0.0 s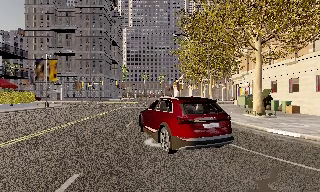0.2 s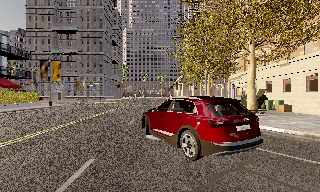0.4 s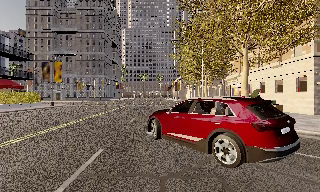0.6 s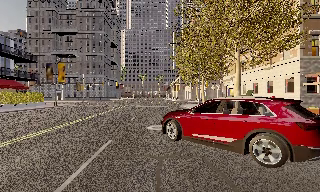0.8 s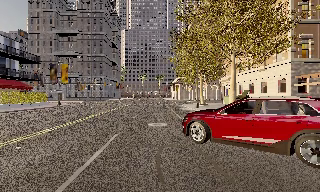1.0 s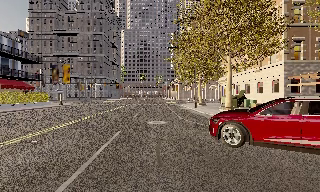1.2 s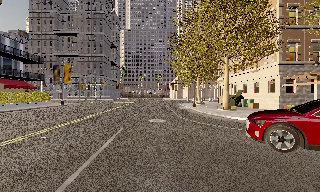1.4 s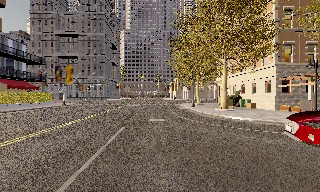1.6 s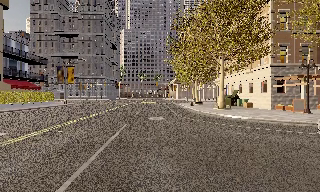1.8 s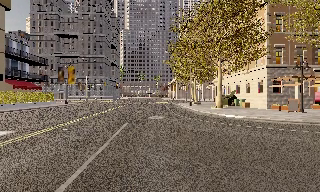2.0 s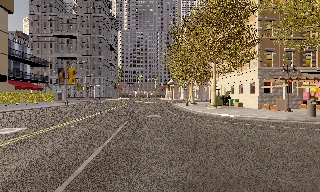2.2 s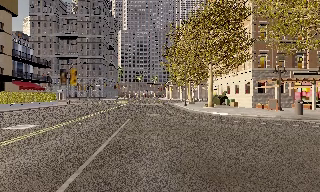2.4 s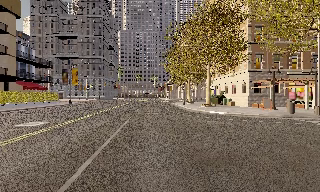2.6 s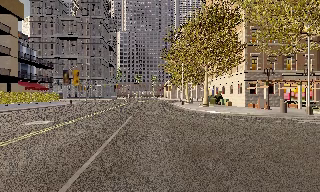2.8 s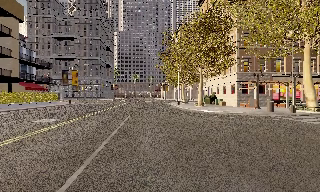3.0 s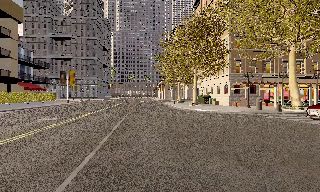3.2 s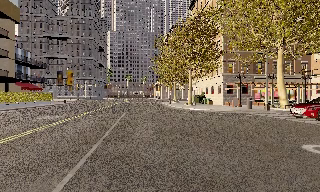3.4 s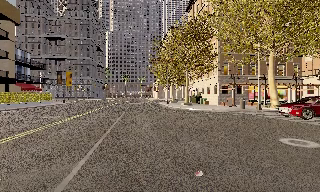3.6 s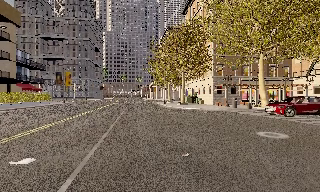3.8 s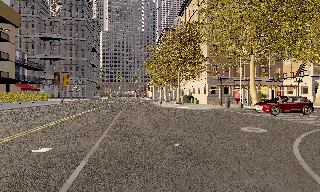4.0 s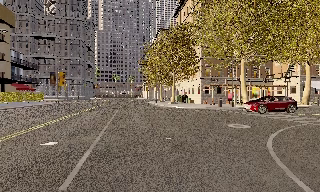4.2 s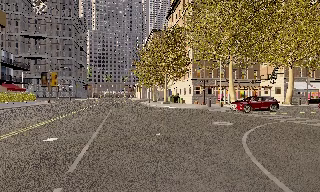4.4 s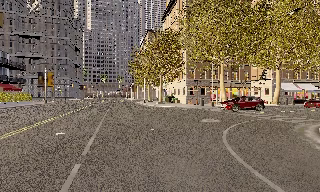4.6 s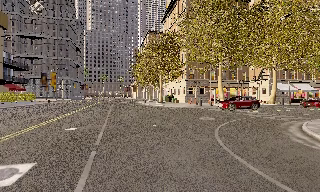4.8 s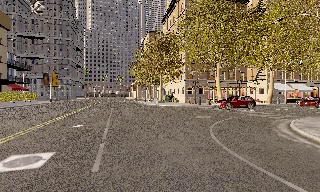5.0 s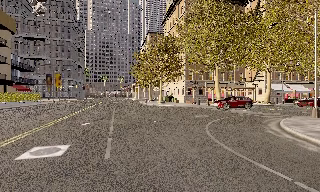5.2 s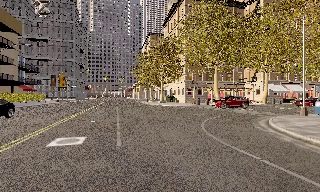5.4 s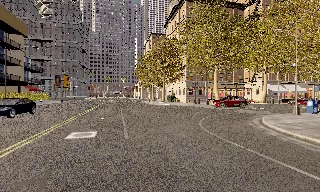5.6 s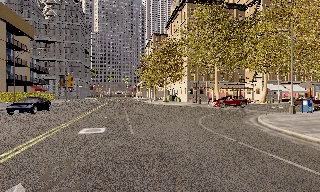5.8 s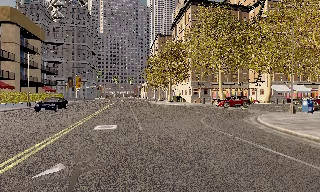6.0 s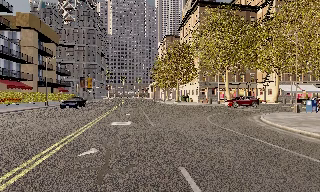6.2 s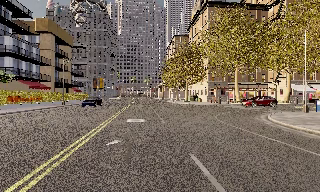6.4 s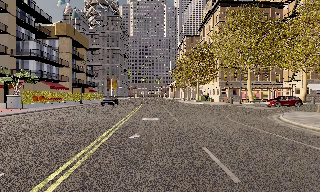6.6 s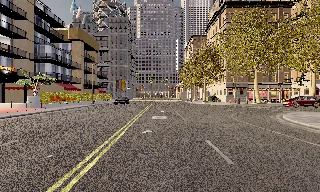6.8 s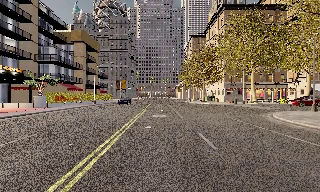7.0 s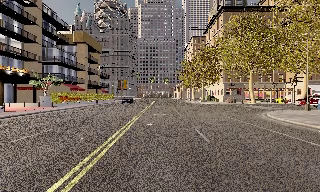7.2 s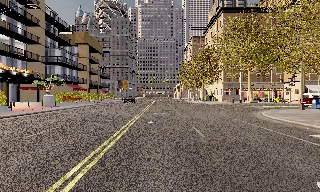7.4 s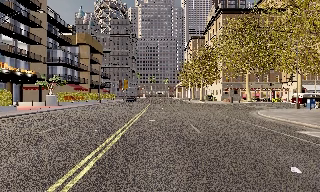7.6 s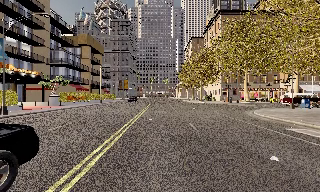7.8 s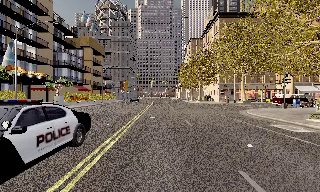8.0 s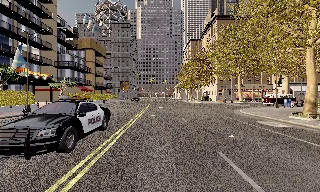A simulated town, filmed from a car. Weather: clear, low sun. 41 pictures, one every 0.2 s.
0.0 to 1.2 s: The camera travels backward, about 4.5 m, so what stands in front gets smaller.
1.2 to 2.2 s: The camera travels backward, about 3.5 m, so what stands in front gets smaller. It gains speed.
2.2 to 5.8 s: The camera travels backward, about 15 m, so what stands in front gets smaller.
5.8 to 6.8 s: The camera swings to its left by about 10 degrees, and the scene slides to the right. It travels backward, about 4.5 m, so what stands in front gets smaller.
6.8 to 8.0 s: The camera travels backward, about 5 m, so what stands in front gets smaller. It gains speed.
The film runs backward here.
